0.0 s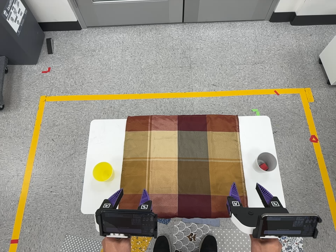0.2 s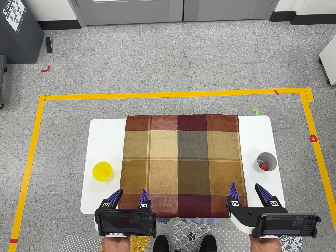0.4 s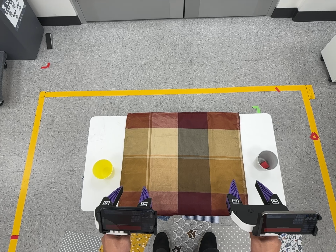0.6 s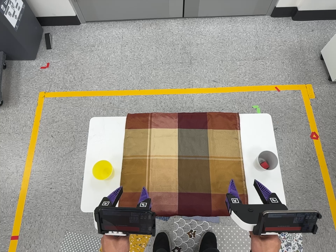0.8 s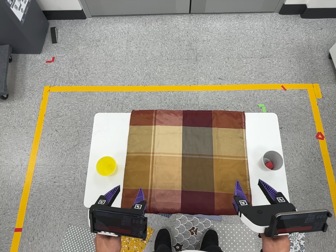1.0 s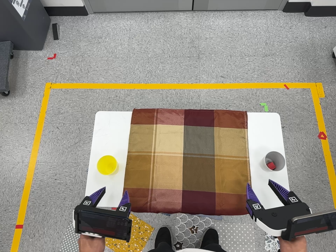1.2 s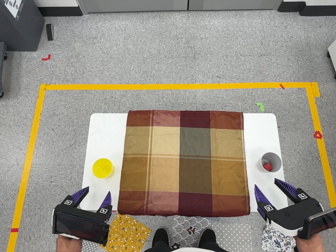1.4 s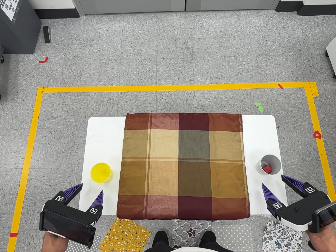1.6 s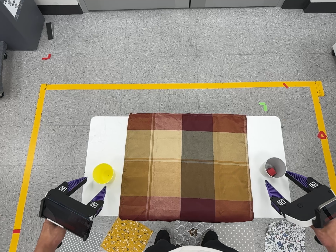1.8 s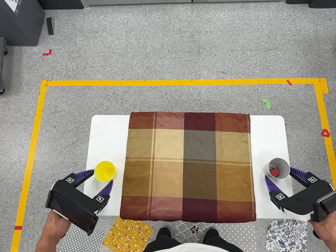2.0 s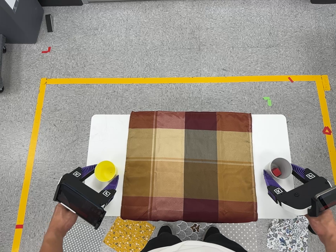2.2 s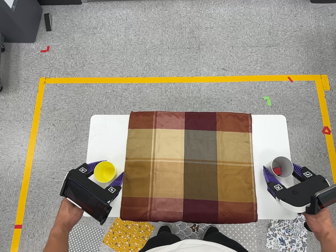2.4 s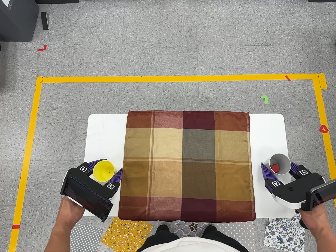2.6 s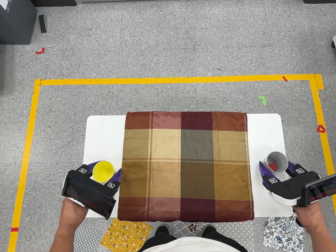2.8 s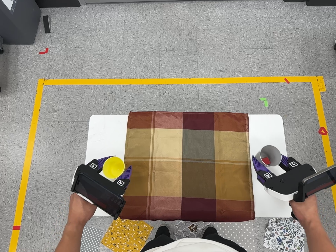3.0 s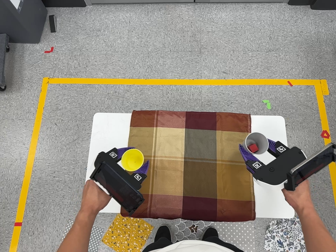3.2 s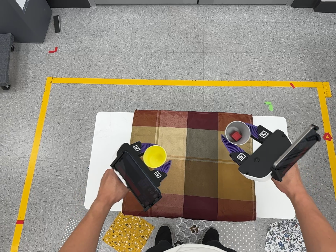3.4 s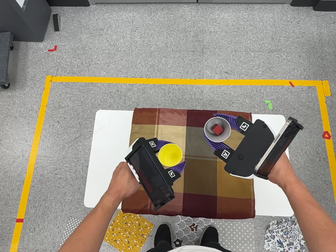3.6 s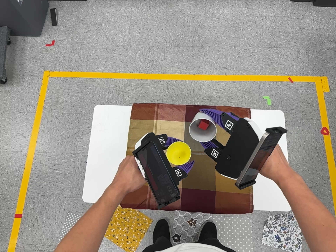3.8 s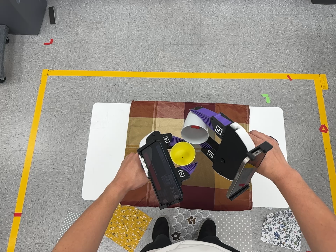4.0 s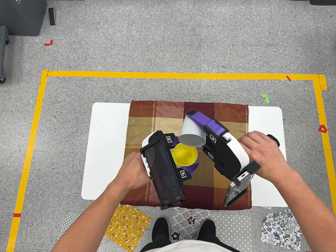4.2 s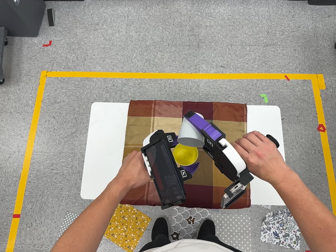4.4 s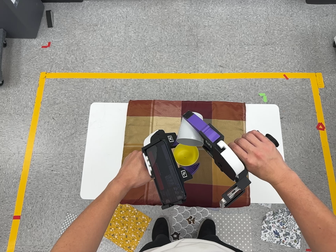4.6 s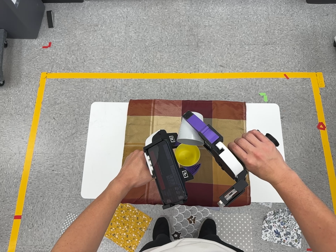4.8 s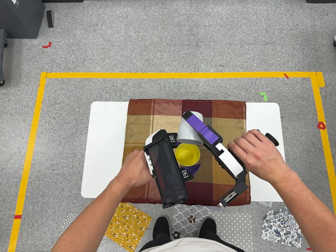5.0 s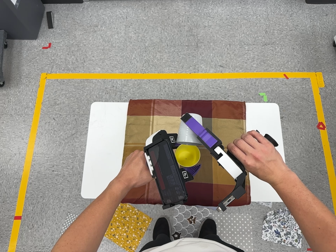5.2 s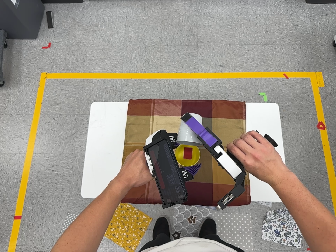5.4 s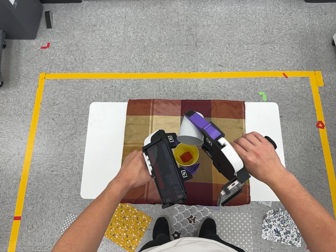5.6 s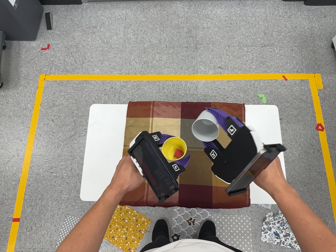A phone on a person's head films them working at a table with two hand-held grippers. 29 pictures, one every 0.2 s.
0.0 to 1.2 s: The camera shifts only a little, or ends up much as it began.
1.2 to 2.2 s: The camera travels toward the top of its view and forward, about 8 cm.
2.2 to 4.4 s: The camera travels toward the bottom of its view, about 8 cm, so close, fixed things drift upward.
4.4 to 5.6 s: The camera keeps its place and its aim.
The film runs forward here.
